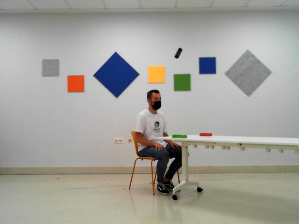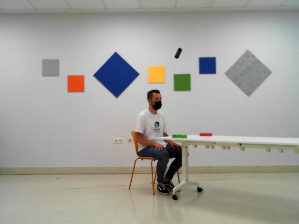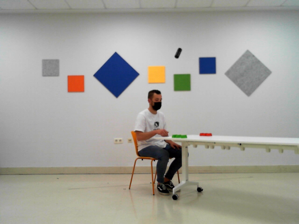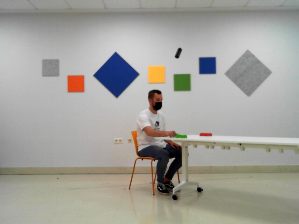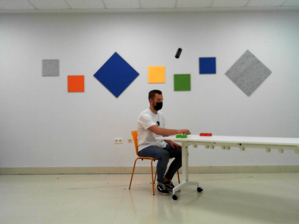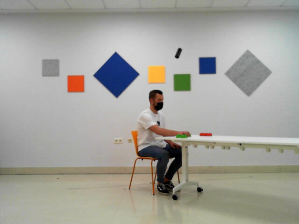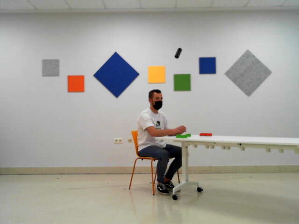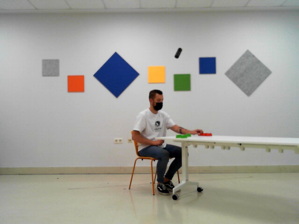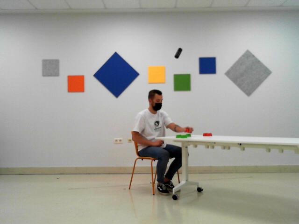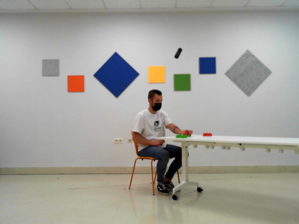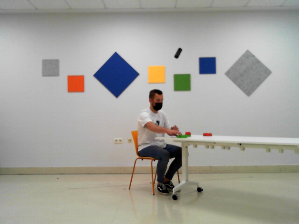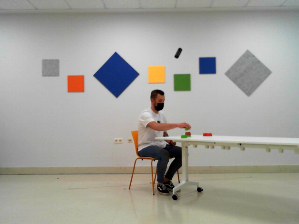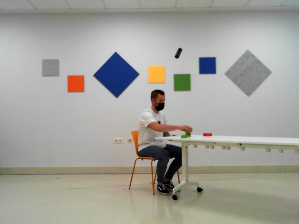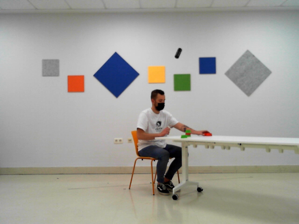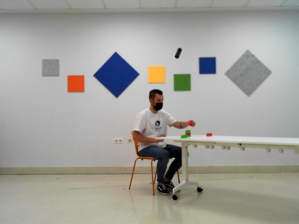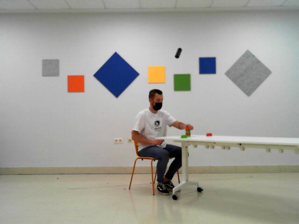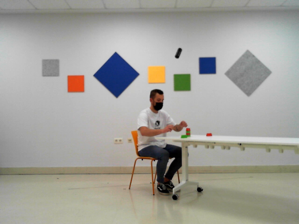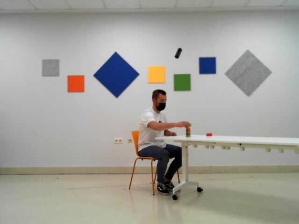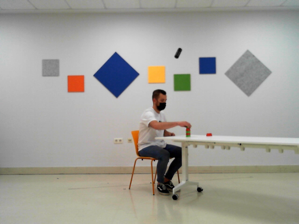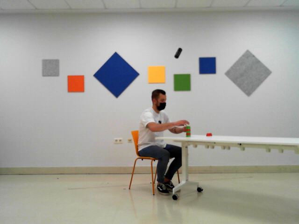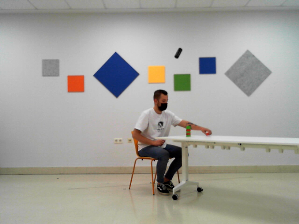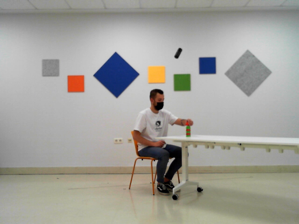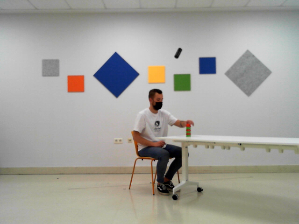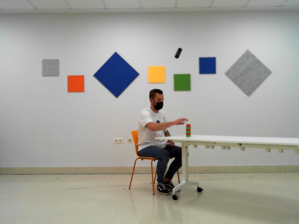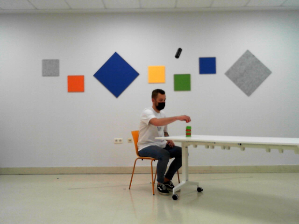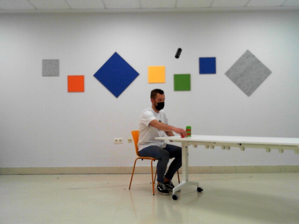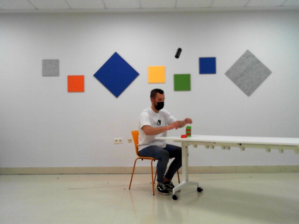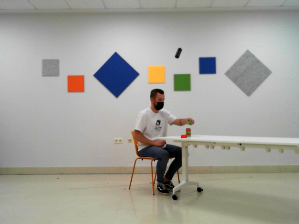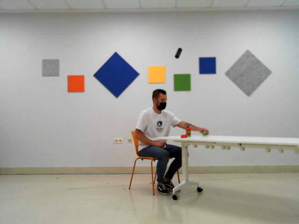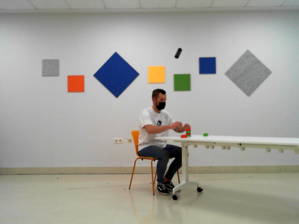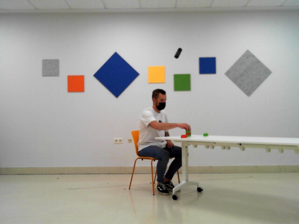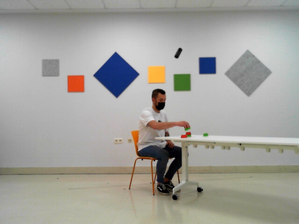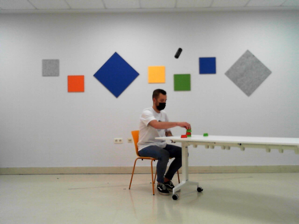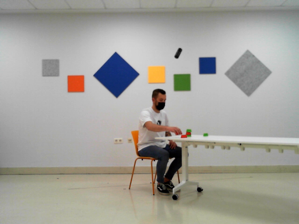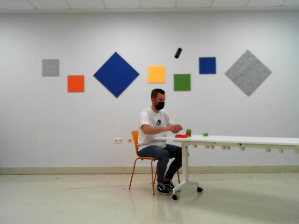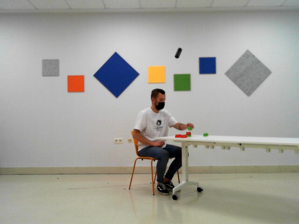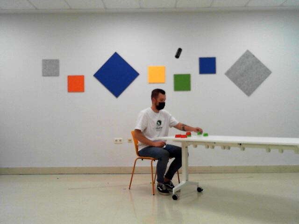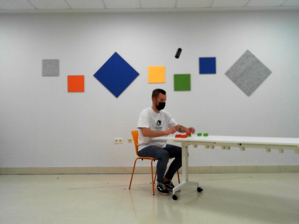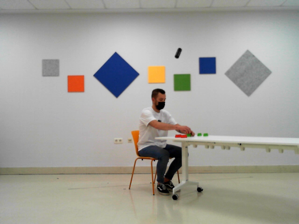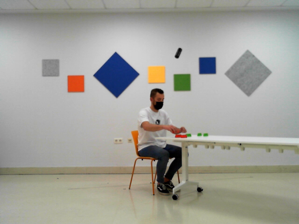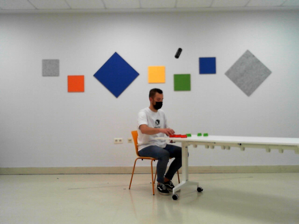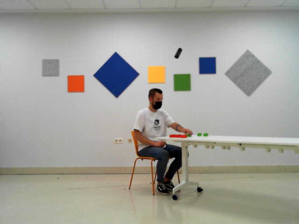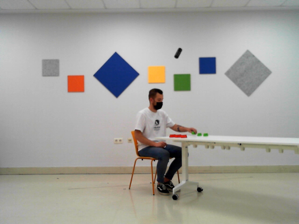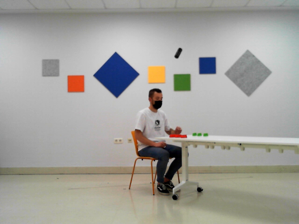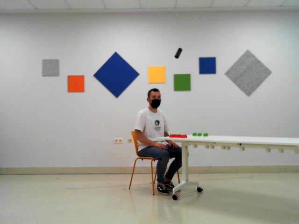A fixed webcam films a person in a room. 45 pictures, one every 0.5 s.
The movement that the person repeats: Assemble and disassemble a 6-piece LEGO tower.
